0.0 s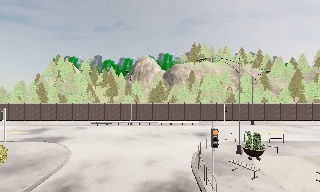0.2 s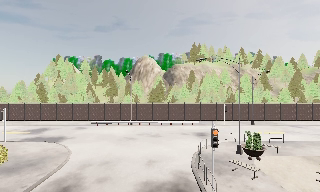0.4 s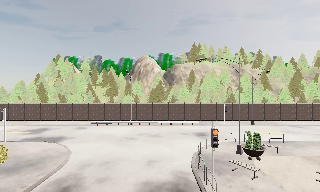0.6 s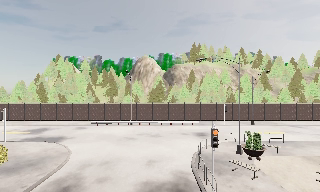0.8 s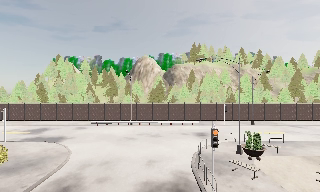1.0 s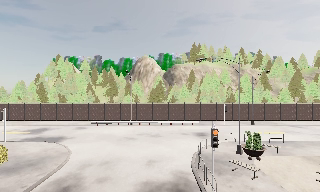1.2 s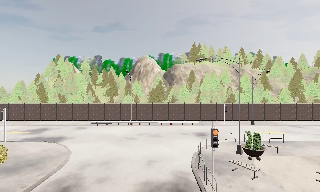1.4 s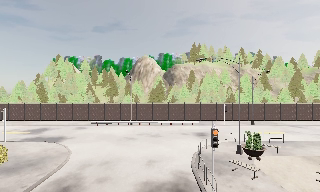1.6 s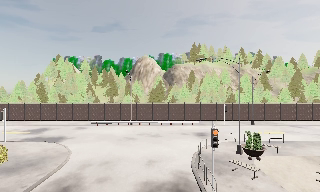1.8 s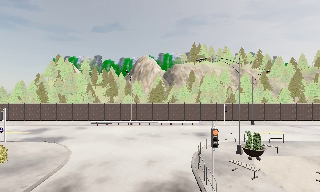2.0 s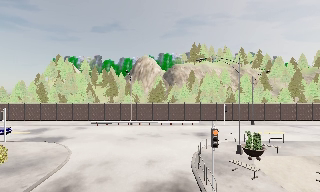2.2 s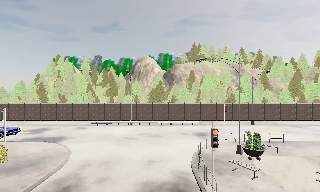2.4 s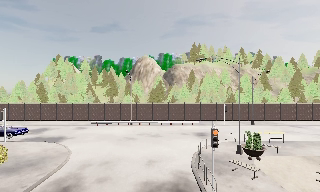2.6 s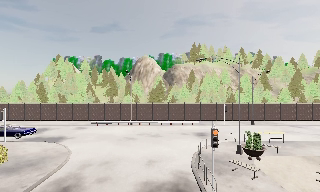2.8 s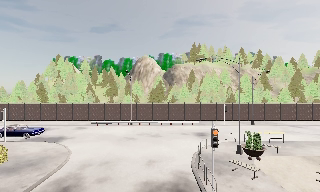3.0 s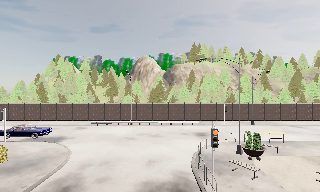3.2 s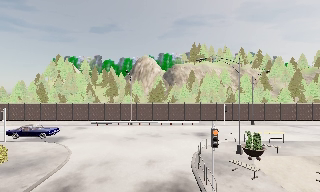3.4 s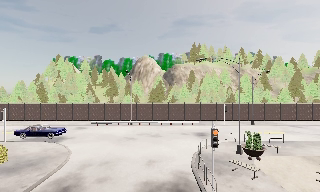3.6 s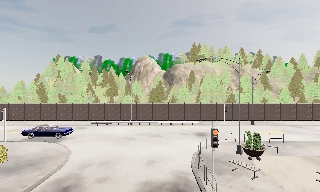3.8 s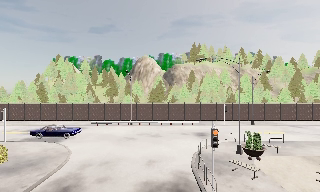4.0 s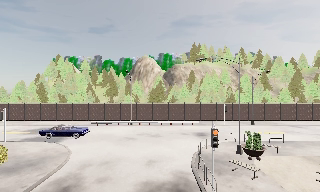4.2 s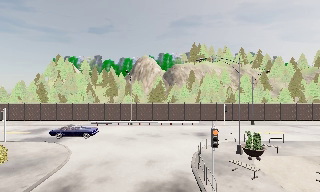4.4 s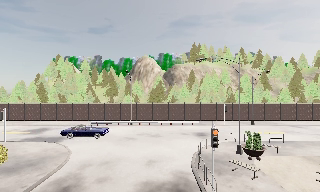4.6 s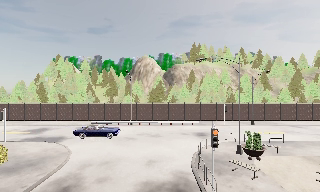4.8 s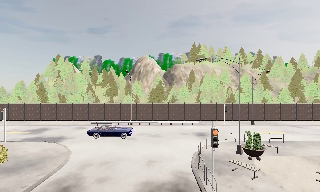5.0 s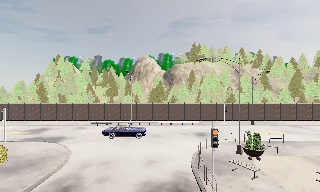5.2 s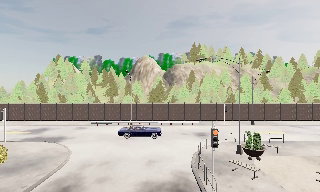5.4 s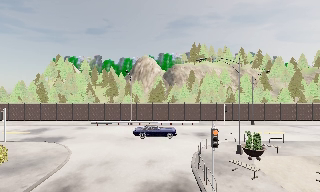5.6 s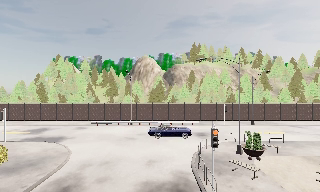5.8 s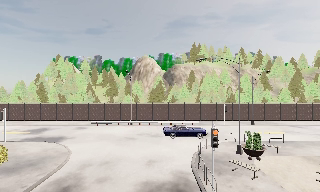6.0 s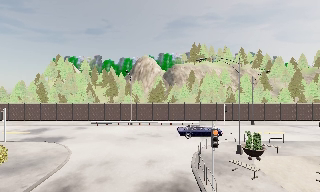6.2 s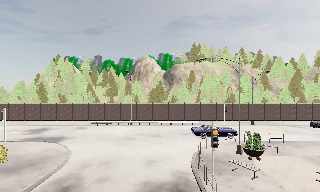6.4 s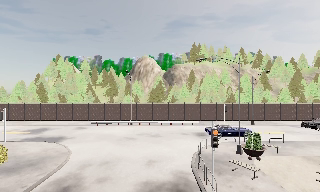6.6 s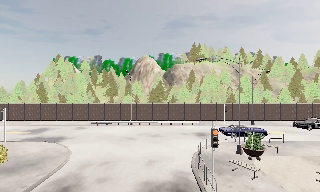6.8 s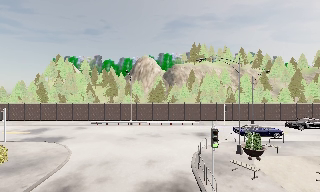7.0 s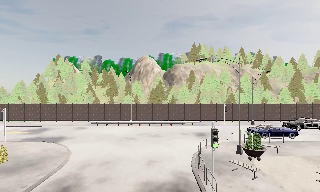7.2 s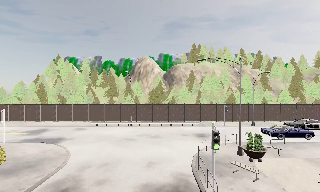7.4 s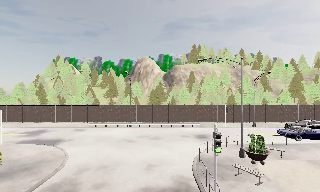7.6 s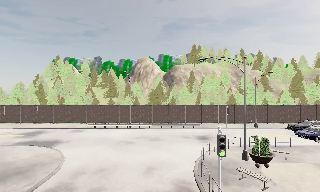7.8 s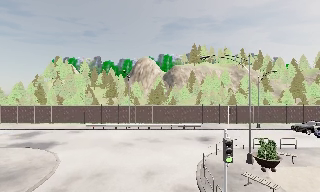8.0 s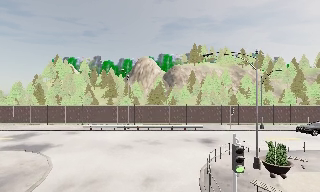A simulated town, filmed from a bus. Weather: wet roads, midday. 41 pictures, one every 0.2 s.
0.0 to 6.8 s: The camera keeps its place and its aim.
6.8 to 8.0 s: The camera travels forward, about 2 m, so what stands in front looms larger. It gains speed.
The film runs forward here.
